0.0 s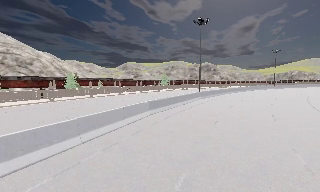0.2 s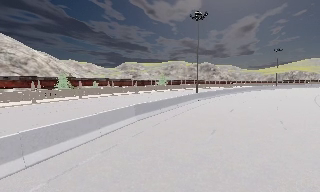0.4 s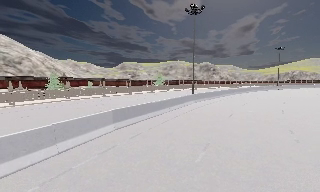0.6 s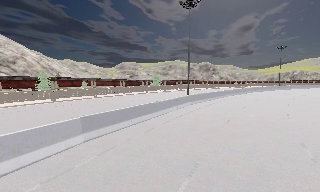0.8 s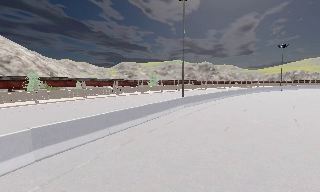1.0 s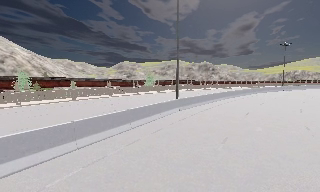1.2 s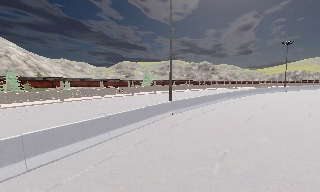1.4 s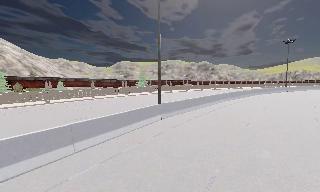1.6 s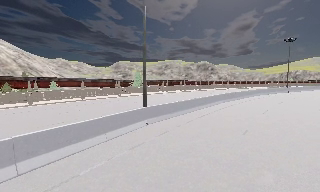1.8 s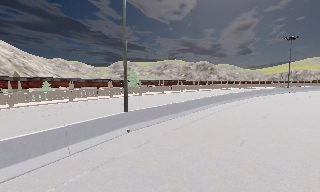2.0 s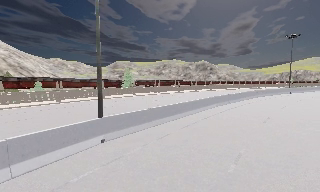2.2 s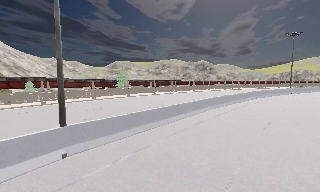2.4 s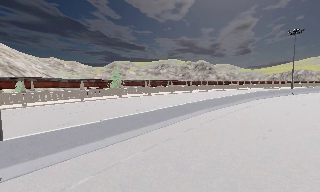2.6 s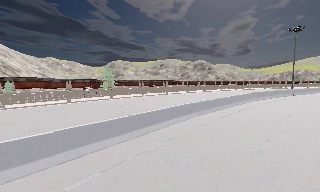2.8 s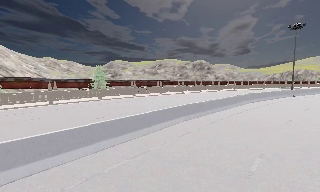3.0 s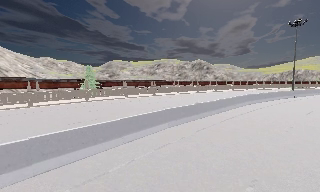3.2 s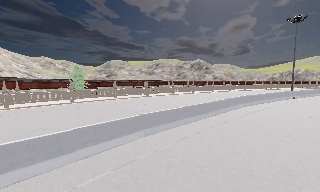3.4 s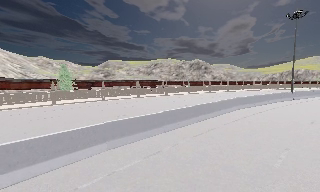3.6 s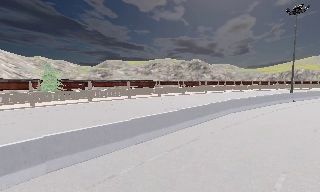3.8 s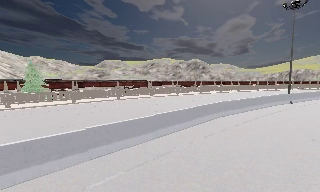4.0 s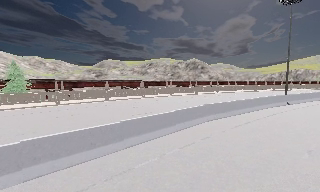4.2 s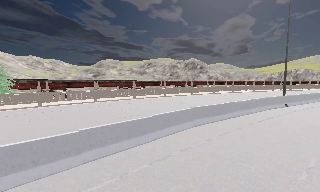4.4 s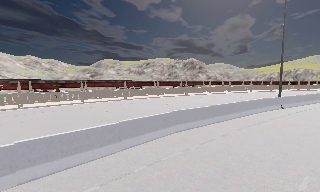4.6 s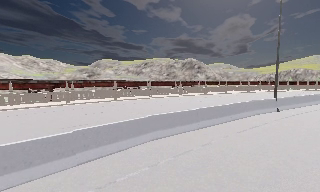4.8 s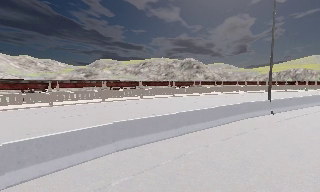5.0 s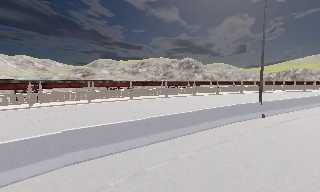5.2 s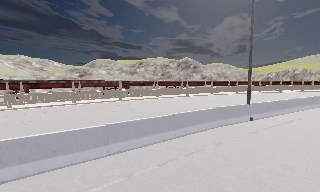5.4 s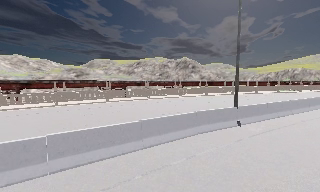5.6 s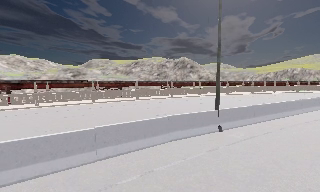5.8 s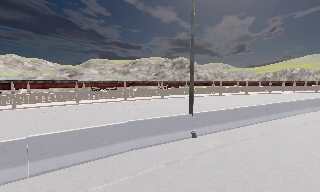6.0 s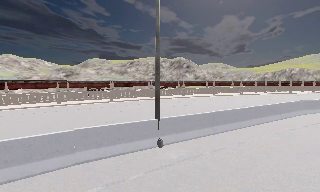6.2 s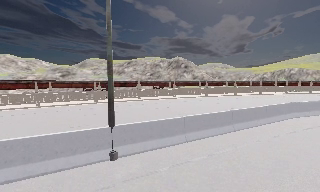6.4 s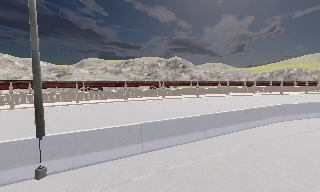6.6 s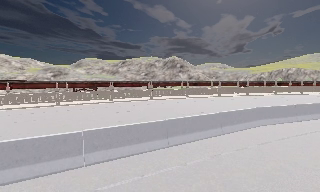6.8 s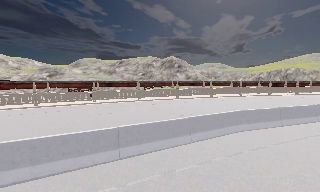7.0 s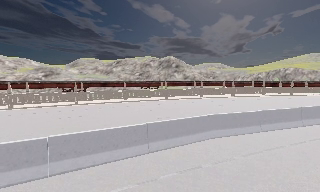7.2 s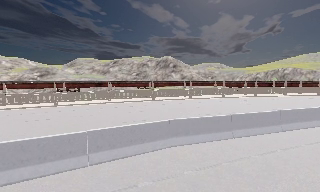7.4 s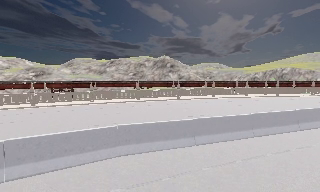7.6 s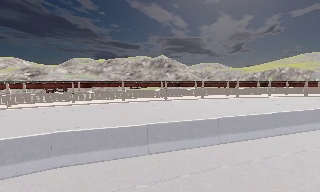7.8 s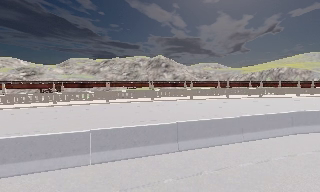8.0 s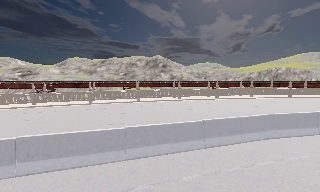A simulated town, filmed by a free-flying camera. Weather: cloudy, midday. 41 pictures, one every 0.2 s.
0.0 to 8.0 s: The camera travels to its right and forward, about 75 m, so close, fixed things drift to the left.
The film runs forward here.
